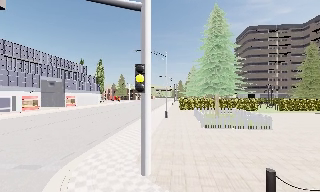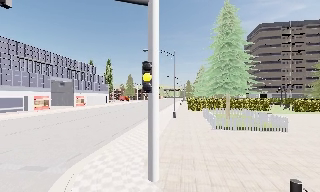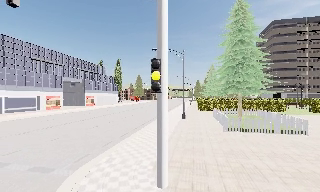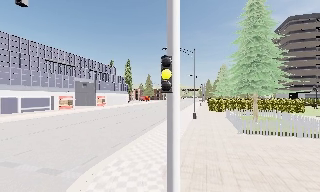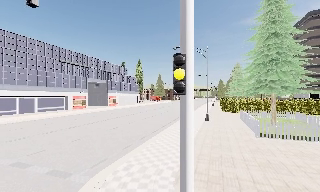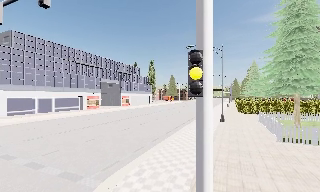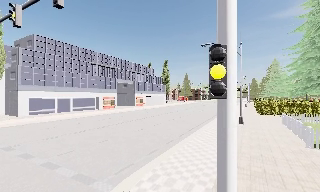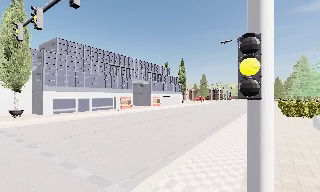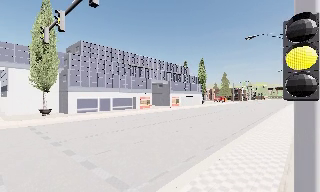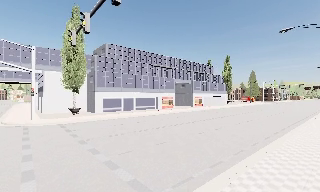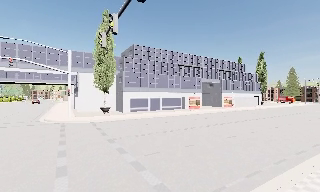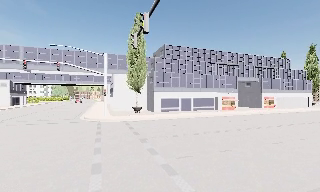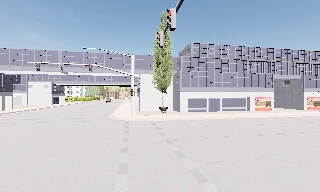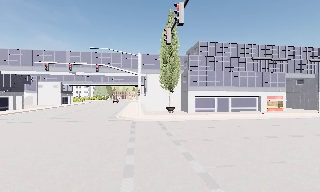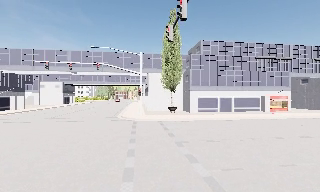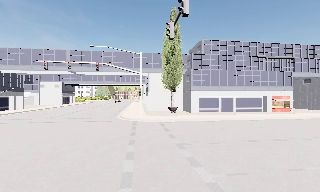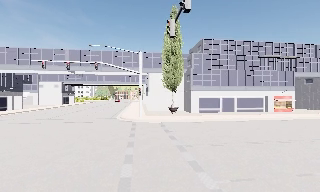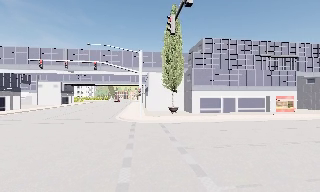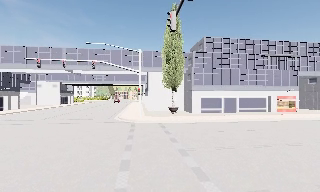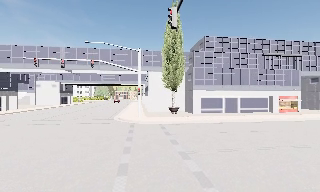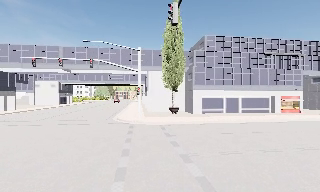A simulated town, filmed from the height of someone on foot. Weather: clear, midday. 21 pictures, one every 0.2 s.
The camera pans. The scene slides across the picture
to the right.
The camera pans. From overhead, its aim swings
counterclockwise.
0.0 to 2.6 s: The scene slides to the right, as the camera pans about 75 degrees to its left. It travels forward, about 4.5 m.
2.6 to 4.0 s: The camera travels forward, about 2.5 m, so what stands in front looms larger.
The film runs forward here.
